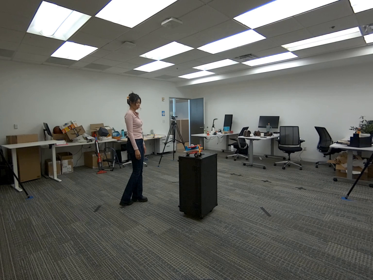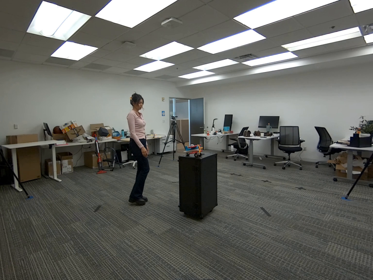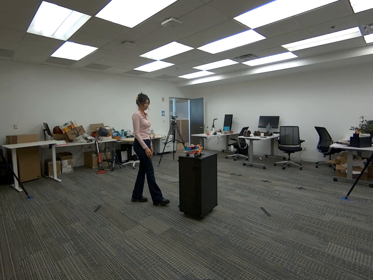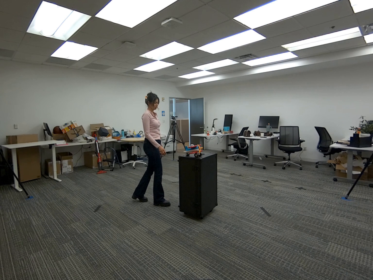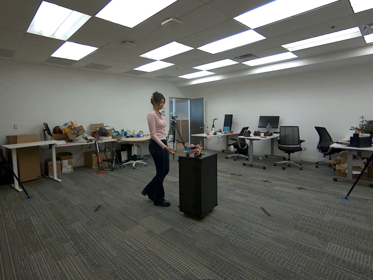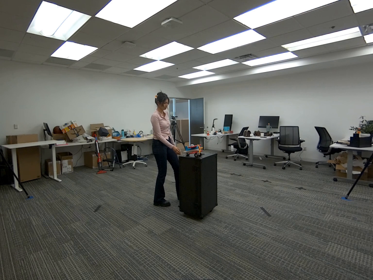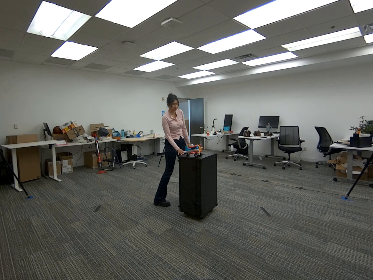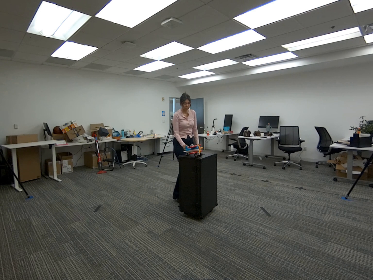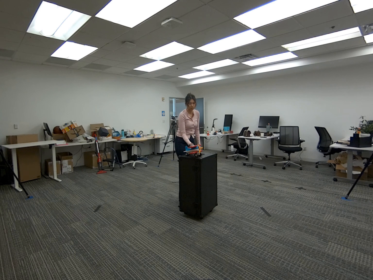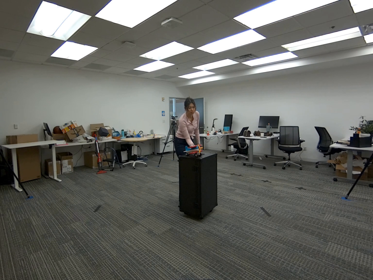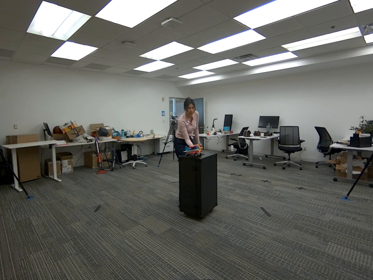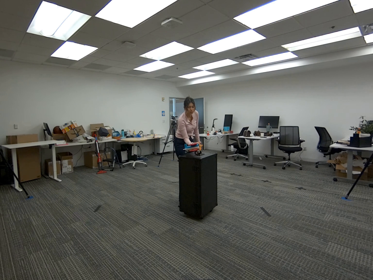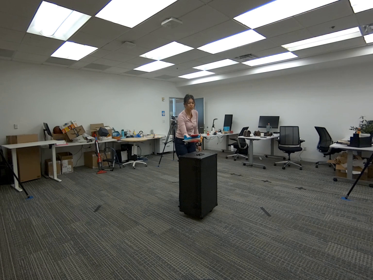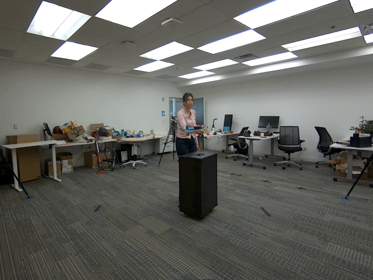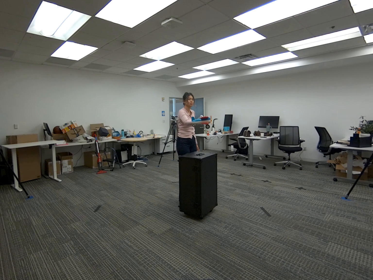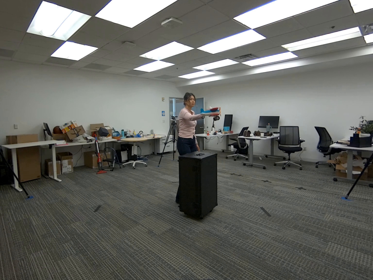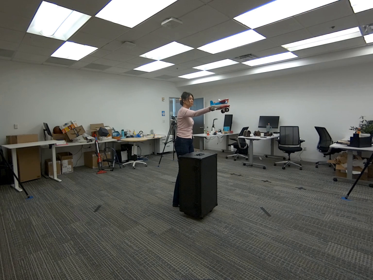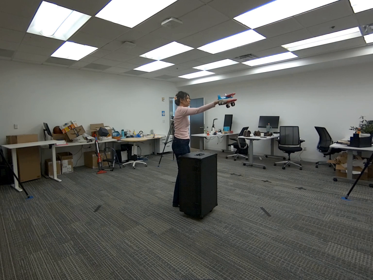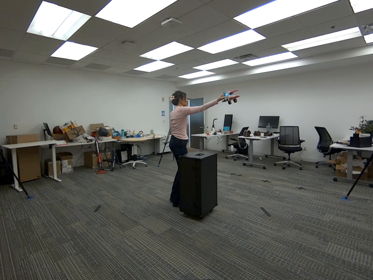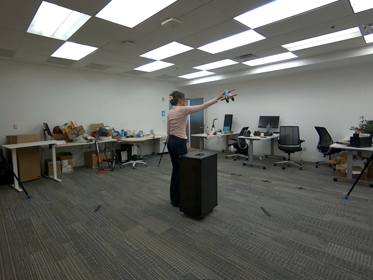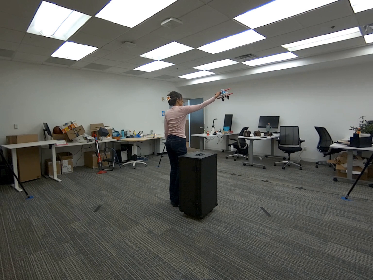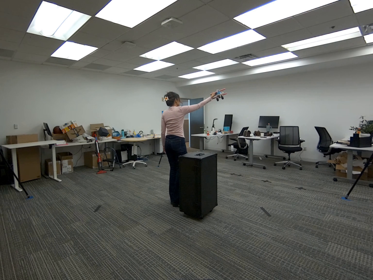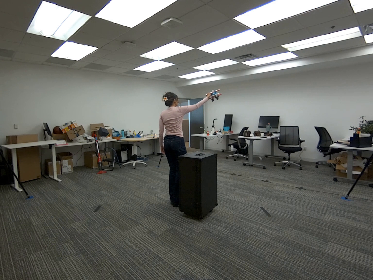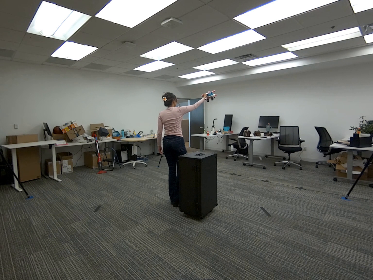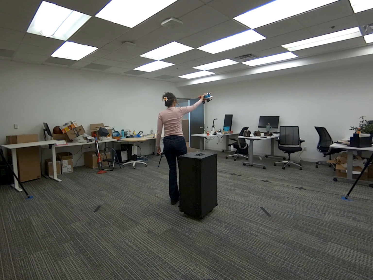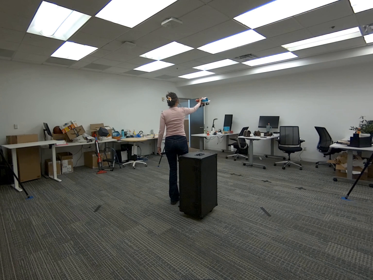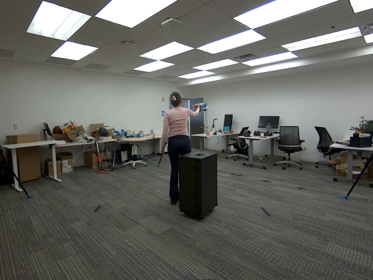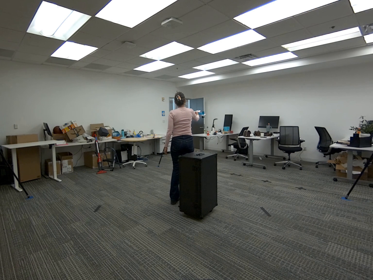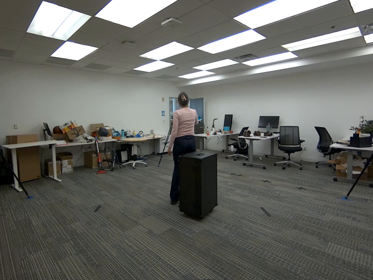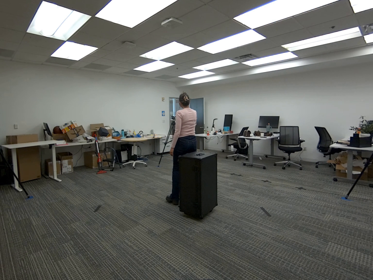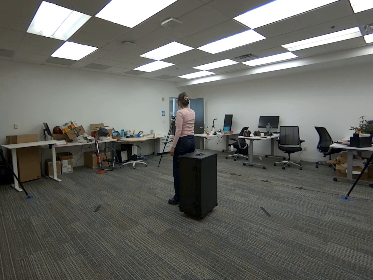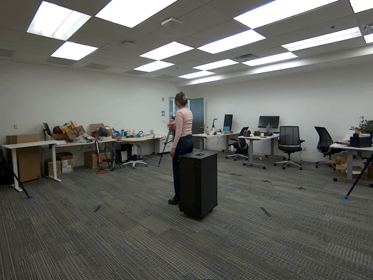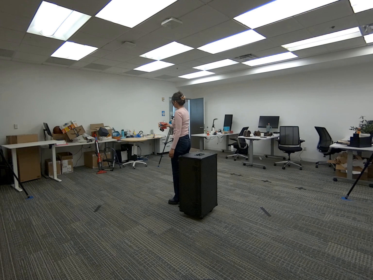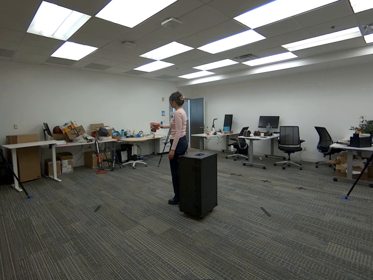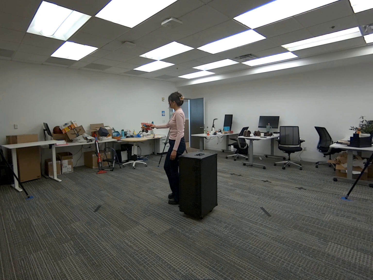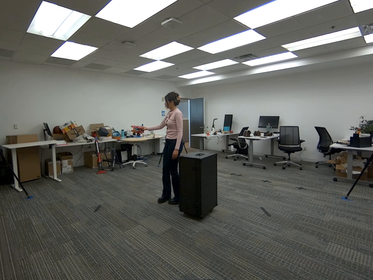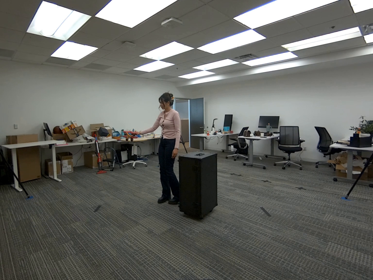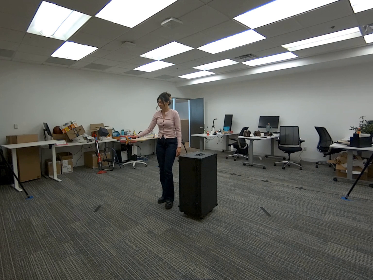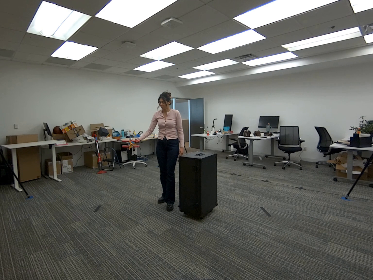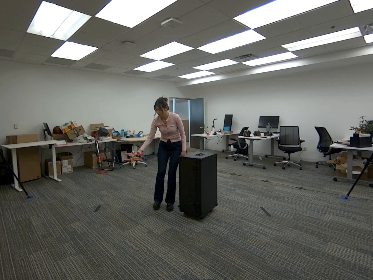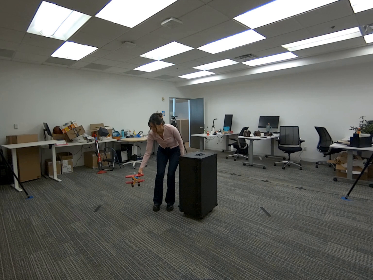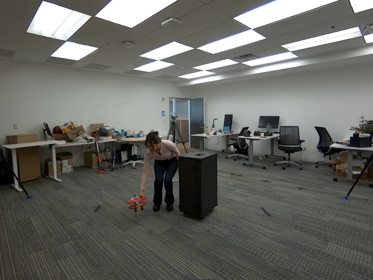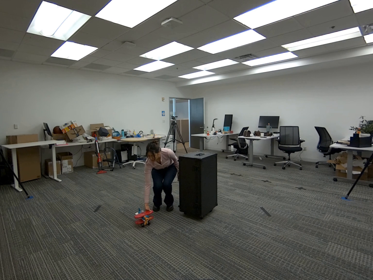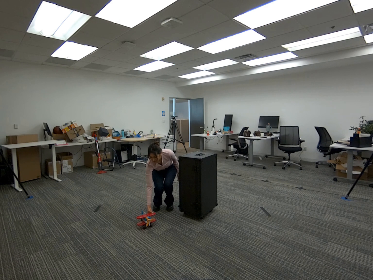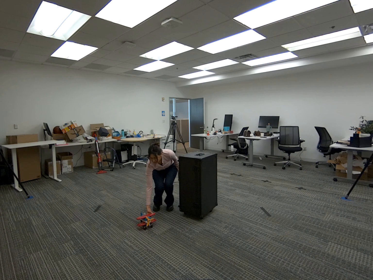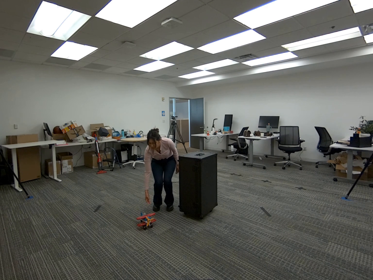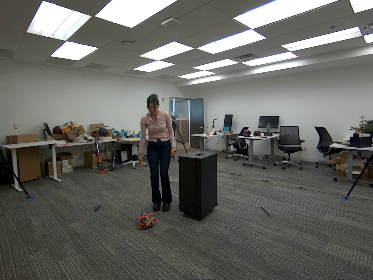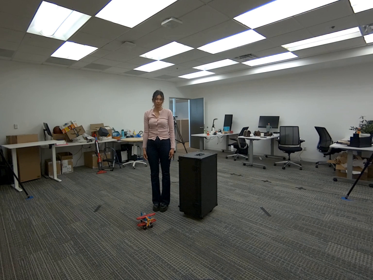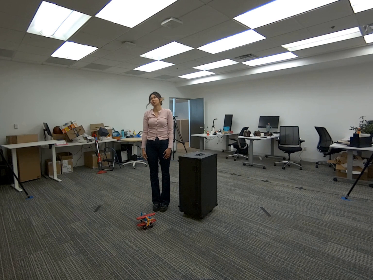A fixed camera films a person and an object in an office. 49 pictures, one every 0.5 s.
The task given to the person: Walk to the toy airplane on the g1 box, pick it up with your right hand, hold it in the air, walk around and place the airplane on the ground.
